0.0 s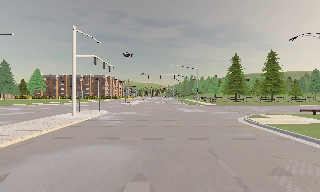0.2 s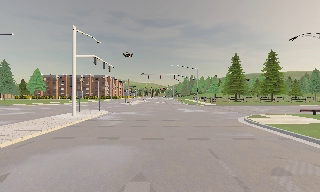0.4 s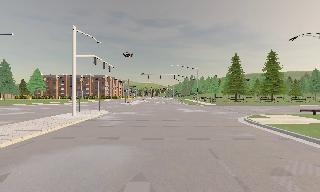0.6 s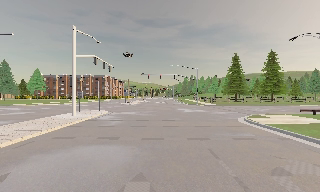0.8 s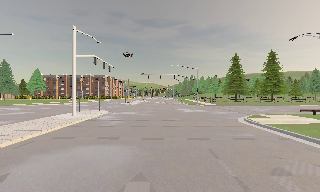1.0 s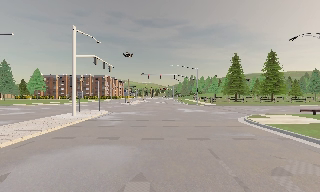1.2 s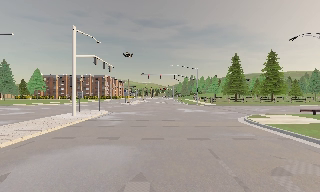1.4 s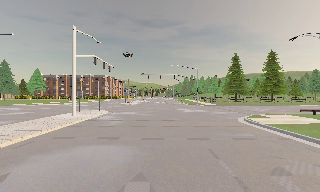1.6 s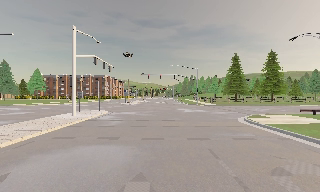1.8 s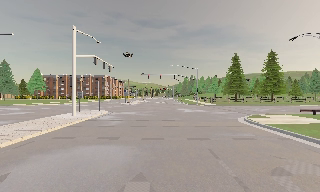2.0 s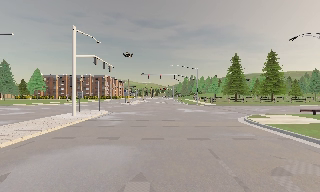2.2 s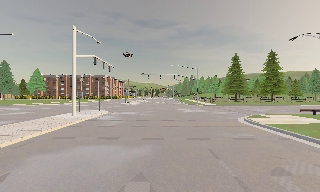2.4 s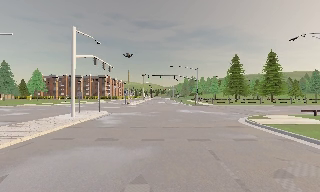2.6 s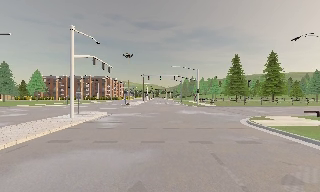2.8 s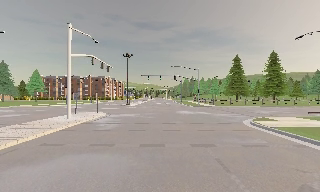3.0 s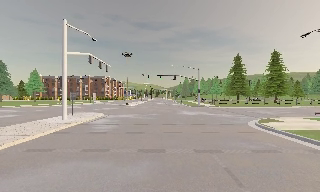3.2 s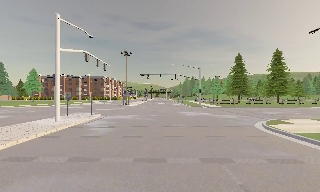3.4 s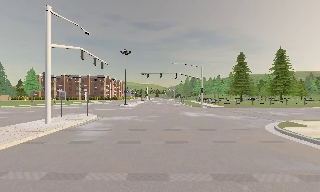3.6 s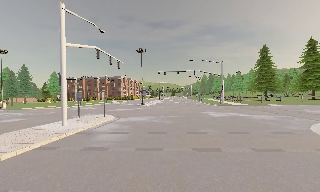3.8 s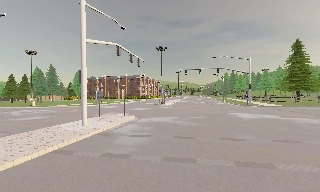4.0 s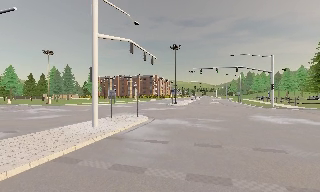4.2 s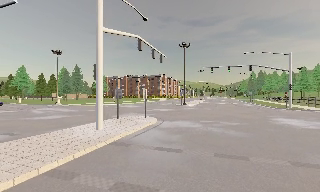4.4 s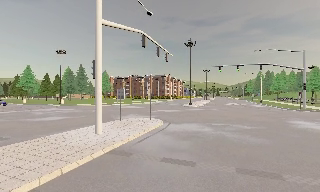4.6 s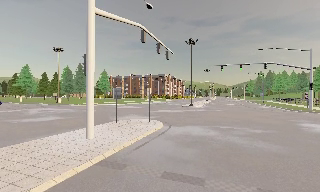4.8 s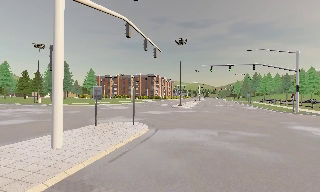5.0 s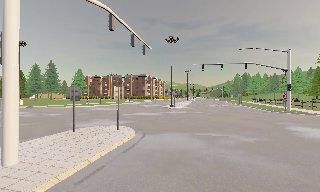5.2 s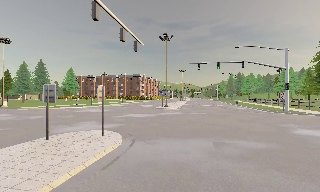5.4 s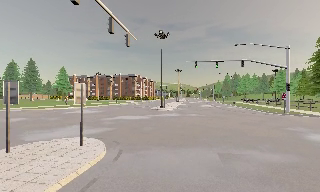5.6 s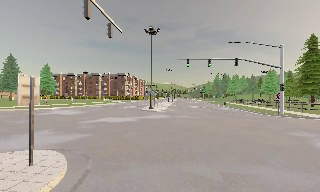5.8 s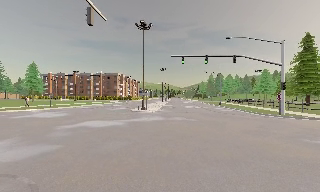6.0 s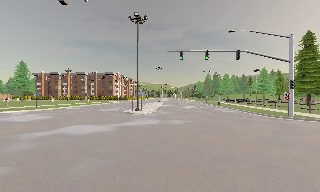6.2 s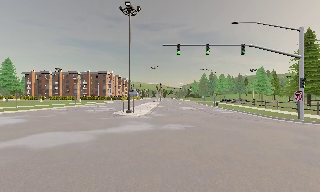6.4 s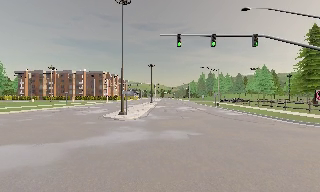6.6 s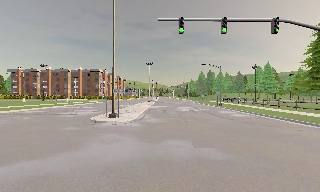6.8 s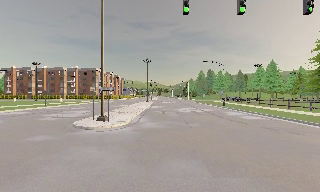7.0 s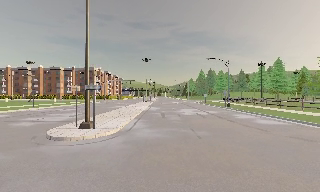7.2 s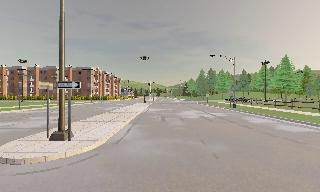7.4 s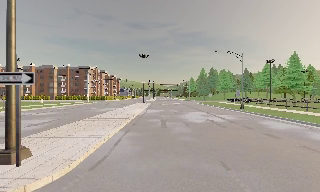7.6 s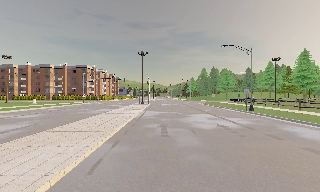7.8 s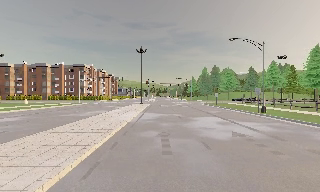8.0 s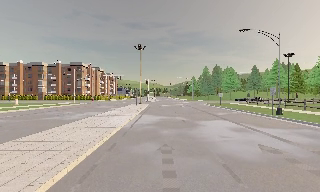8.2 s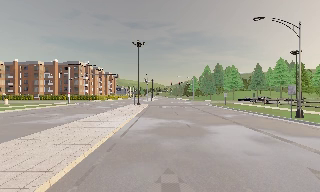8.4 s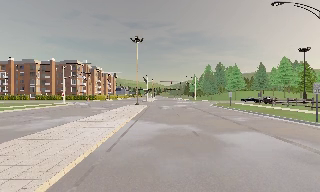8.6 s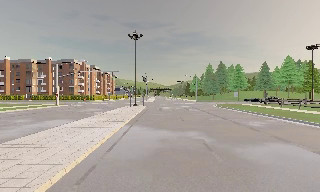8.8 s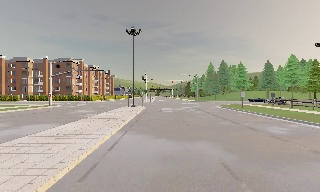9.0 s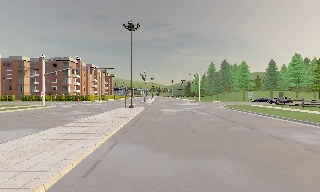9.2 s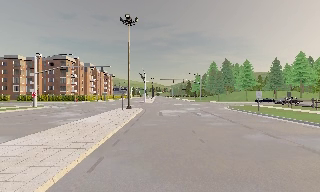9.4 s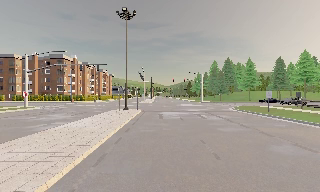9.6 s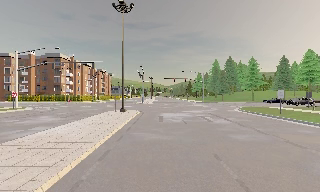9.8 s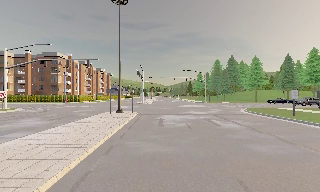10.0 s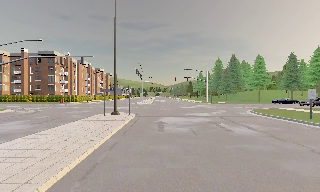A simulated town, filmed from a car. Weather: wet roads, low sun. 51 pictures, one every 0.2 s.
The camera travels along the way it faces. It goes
forward.
0.0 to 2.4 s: The camera keeps its place and its aim.
2.4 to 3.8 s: The scene slides to the right, as the camera pans about 10 degrees to its left. It travels forward, about 5 m, so what stands in front looms larger. It gains speed.
3.8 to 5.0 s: The camera travels forward, about 6 m, so what stands in front looms larger.
5.0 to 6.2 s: The camera pans to its right, which is clockwise from overhead, by about 10 degrees. It travels forward, about 10 m, so what stands in front looms larger.
6.2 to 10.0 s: The camera travels forward, about 40 m, so what stands in front looms larger.
The film runs forward here.
